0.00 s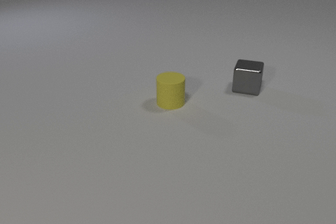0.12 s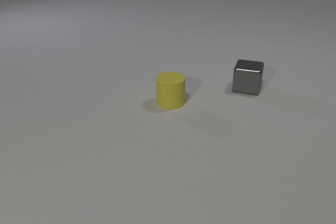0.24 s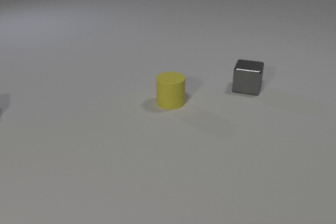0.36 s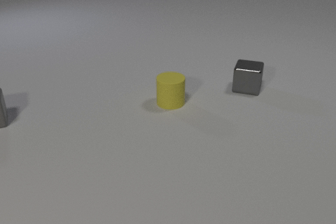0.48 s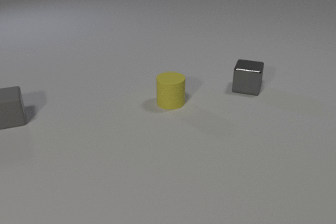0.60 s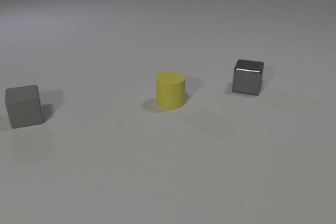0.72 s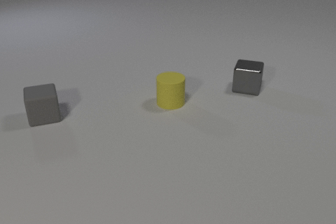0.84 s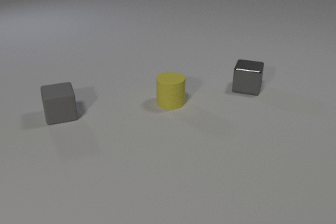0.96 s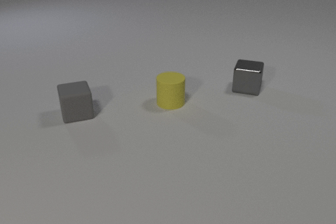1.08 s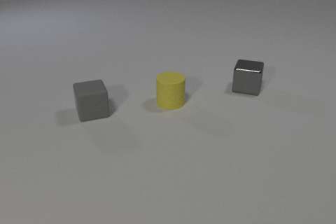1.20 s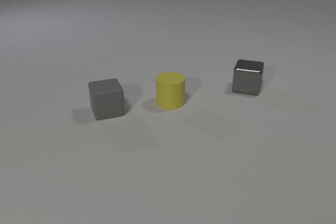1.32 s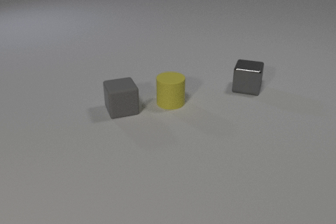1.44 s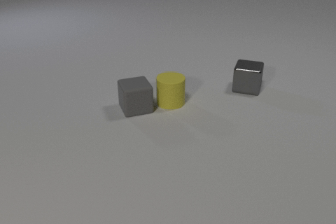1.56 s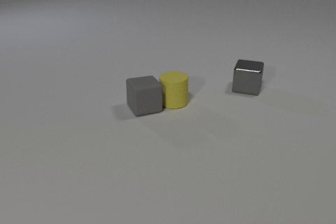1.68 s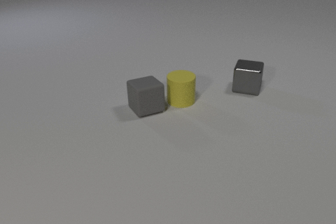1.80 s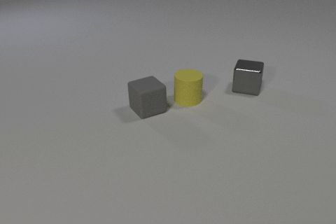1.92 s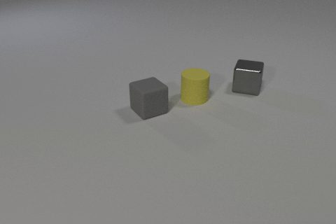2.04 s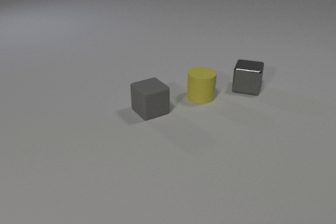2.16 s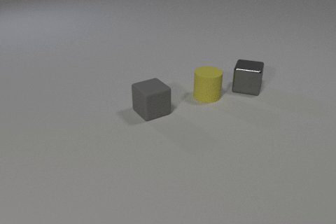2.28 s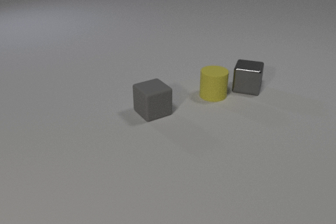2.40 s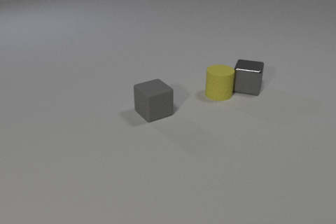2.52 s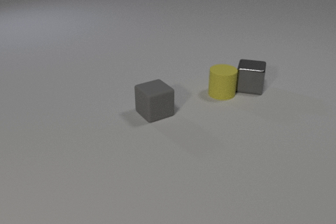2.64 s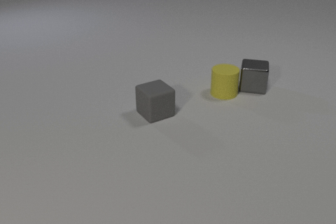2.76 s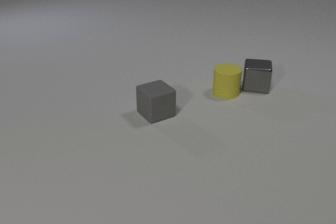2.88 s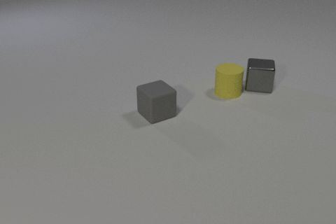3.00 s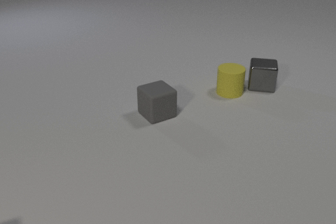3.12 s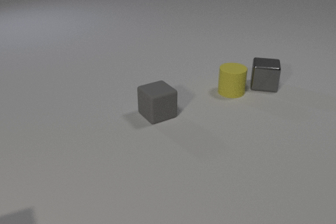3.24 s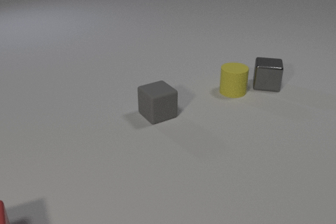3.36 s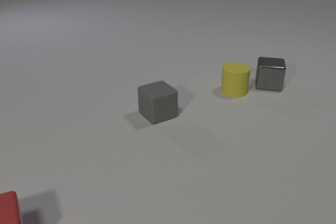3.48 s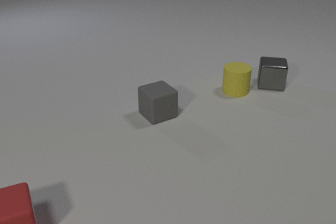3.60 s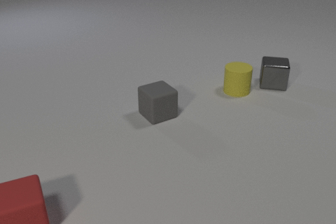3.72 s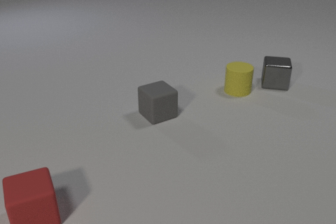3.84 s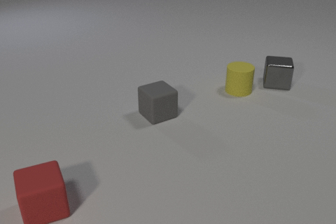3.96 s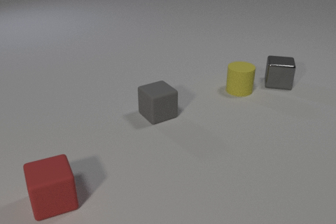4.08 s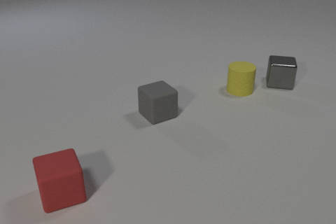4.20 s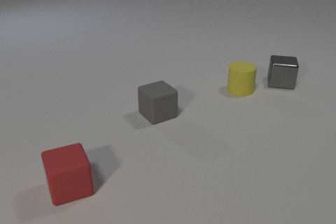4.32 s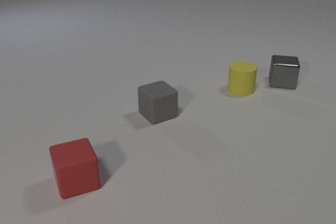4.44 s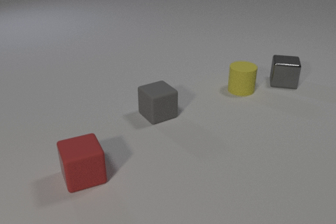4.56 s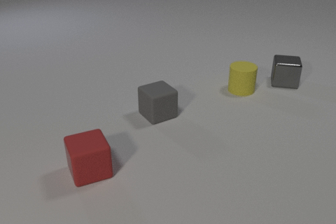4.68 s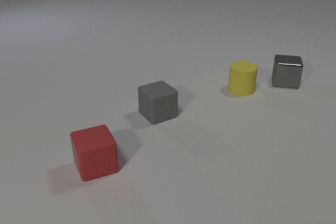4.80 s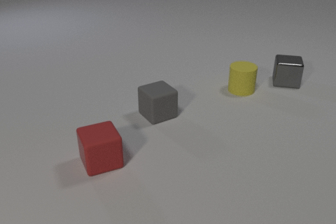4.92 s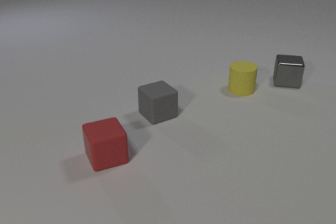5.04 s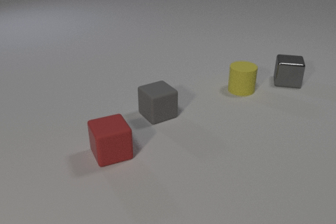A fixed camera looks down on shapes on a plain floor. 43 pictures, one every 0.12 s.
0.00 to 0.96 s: The gray rubber cube comes in at the left edge, slides to the right.
0.96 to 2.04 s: The gray rubber cube slides to the right. The yellow rubber cylinder slides to the right and away from the camera. The gray rubber cube and the yellow rubber cylinder collide.
2.04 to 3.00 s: The gray rubber cube slides toward the camera and to the right. The yellow rubber cylinder slides to the right and away from the camera. The gray metal cube slides to the right and away from the camera. The yellow rubber cylinder and the gray metal cube collide.
3.00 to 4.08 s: The yellow rubber cylinder slides to the right and away from the camera. The red rubber cube comes in at the bottom edge, slides to the right and away from the camera. The gray metal cube slides to the right and away from the camera.
4.08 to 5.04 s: The red rubber cube slides away from the camera and to the right. The gray metal cube slides to the right.
How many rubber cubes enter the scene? 2.
How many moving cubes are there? 3.
What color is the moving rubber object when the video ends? red.
